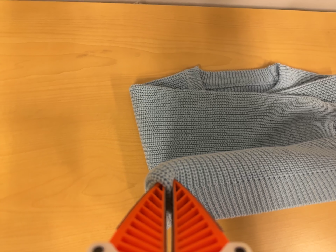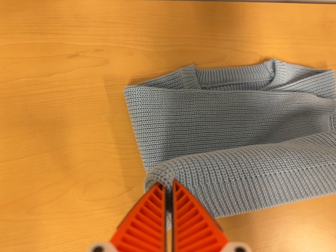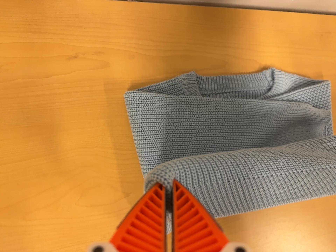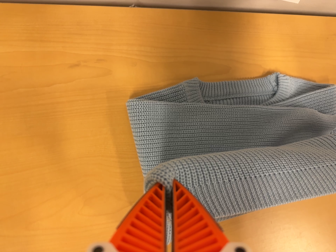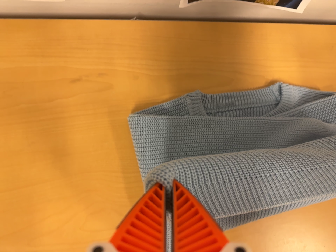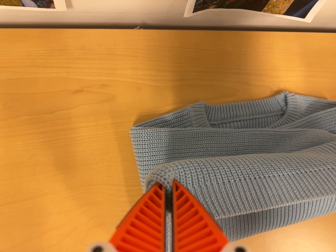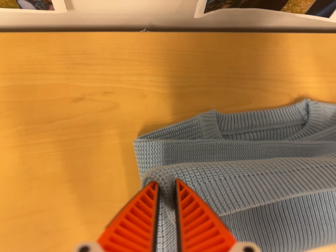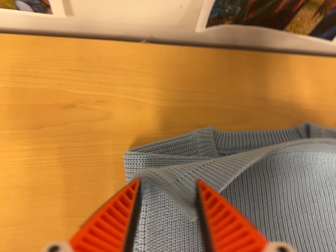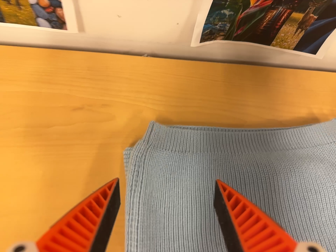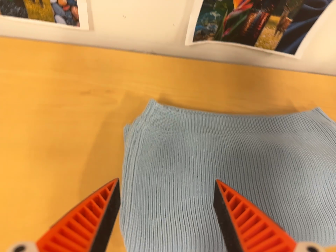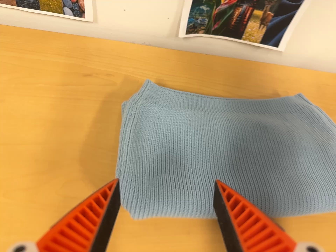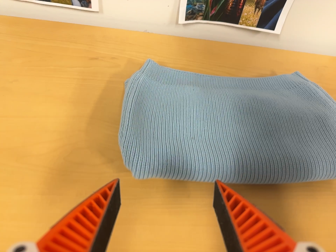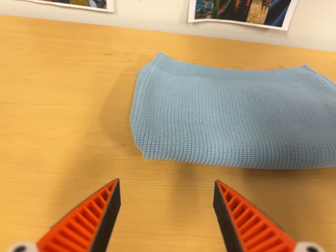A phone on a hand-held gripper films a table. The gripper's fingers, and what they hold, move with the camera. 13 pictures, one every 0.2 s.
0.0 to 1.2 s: The camera travels toward the top of its view and forward, about 12 cm, so close, fixed things drift downward.
1.2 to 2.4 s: The camera travels toward the bottom of its view and backward, about 30 cm. Its aim tips toward the top of its view by about 30 degrees.
The film runs forward here.
